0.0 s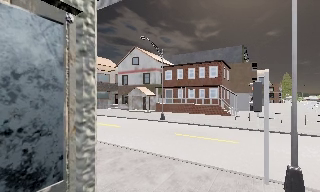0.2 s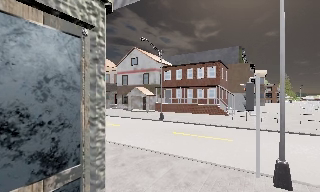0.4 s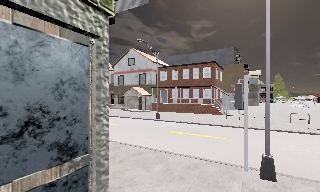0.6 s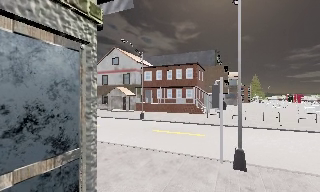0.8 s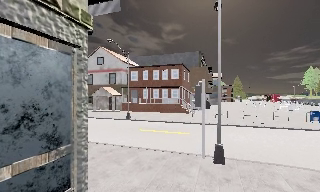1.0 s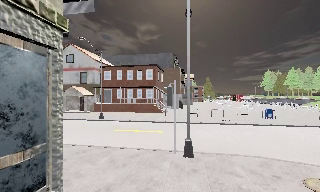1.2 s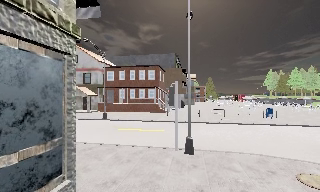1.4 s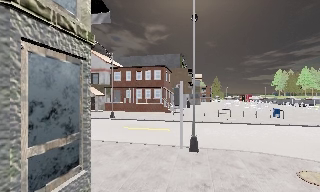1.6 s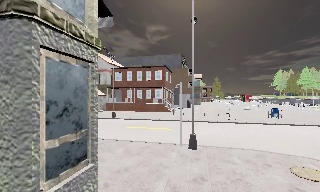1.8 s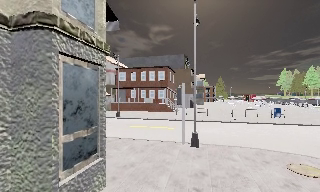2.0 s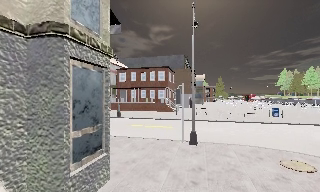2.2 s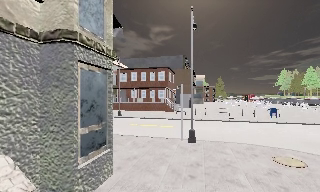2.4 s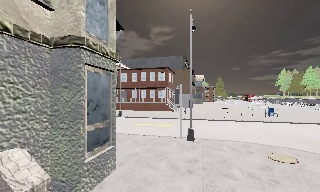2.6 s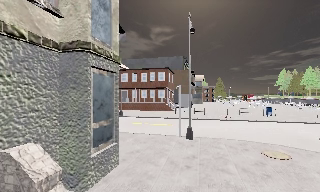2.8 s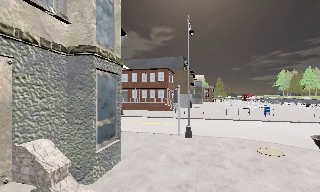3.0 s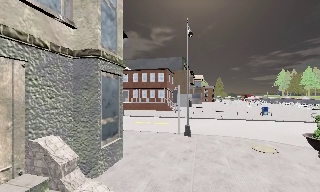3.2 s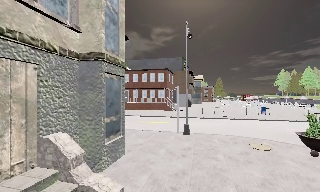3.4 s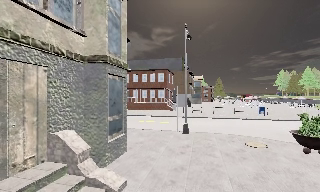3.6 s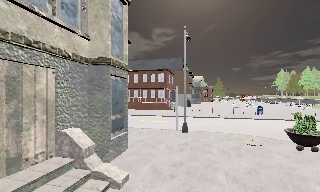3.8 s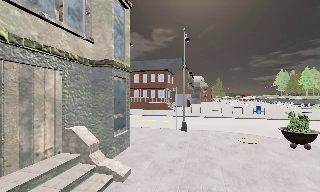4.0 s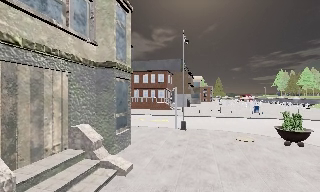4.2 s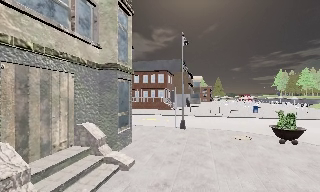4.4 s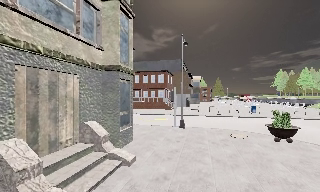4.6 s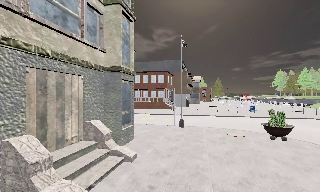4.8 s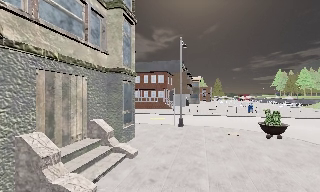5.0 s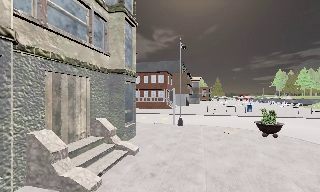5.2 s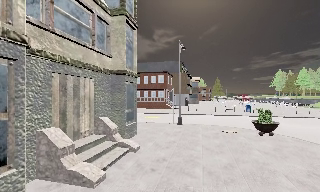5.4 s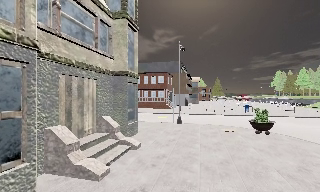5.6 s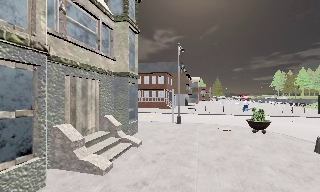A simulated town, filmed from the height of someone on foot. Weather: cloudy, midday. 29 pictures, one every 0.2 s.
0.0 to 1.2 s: The scene slides to the left, as the camera pans about 20 degrees to its right. It travels backward, about 2 m, so what stands in front gets smaller.
1.2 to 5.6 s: The camera travels backward, about 8 m, so what stands in front gets smaller.
The film runs backward here.
